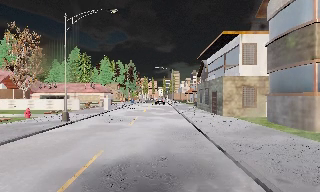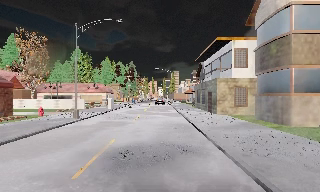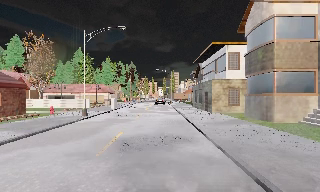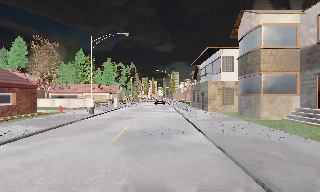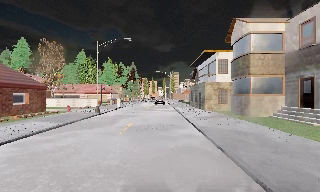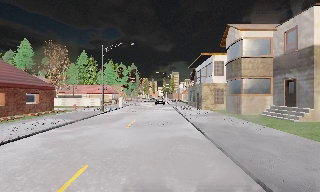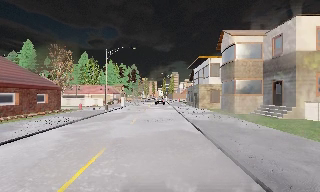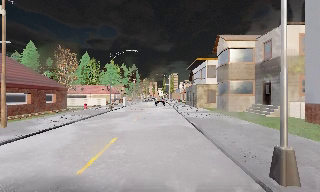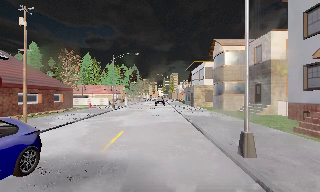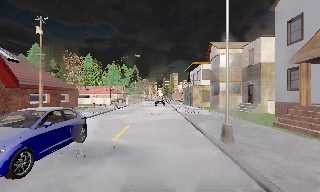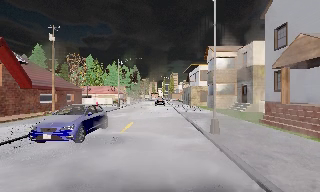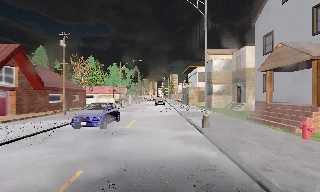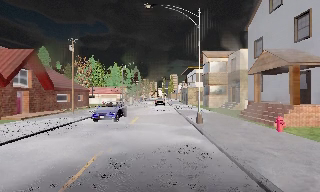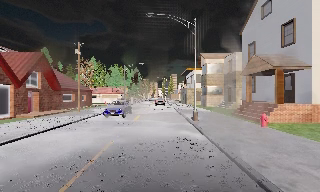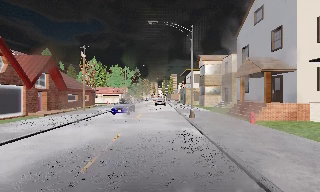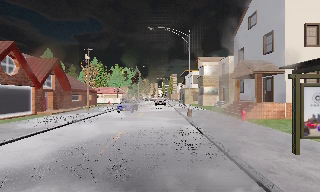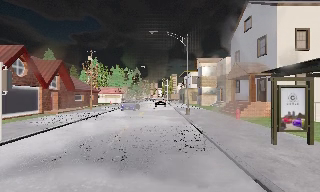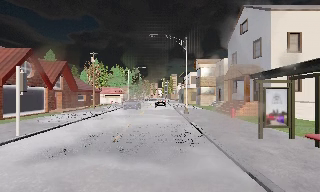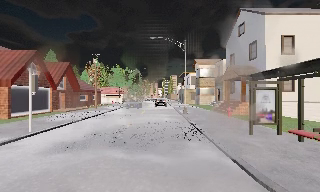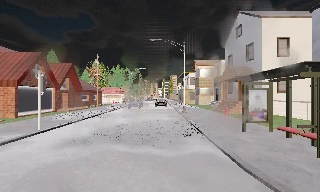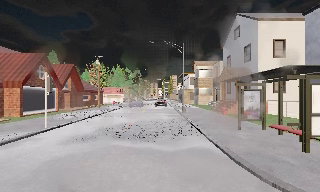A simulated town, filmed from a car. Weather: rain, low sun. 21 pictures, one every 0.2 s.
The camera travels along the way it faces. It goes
backward.
0.0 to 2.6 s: The camera travels backward, about 18 m, so what stands in front gets smaller.
2.6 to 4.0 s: The camera travels backward, about 6 m, so what stands in front gets smaller. It loses speed.
The film runs backward here.
